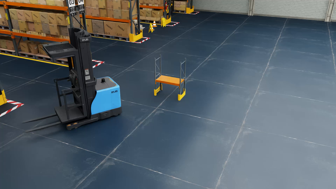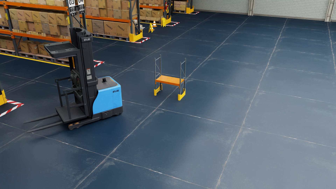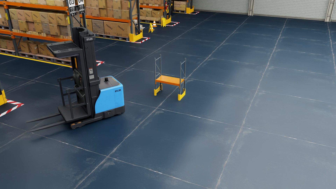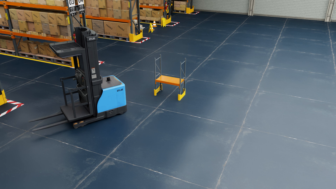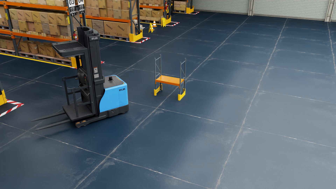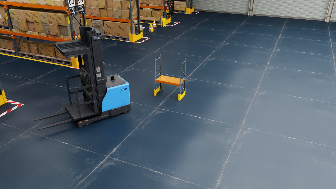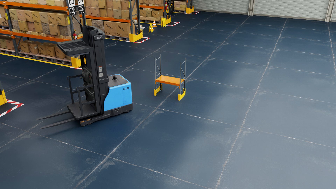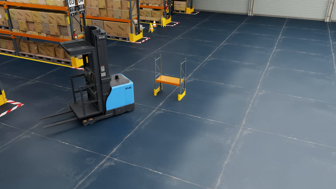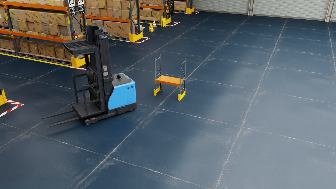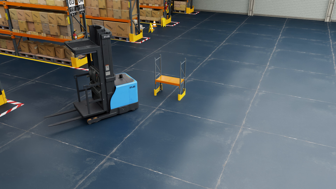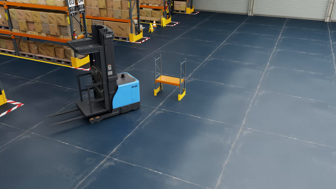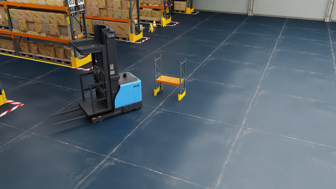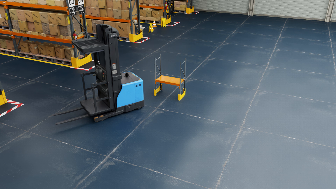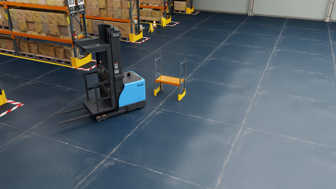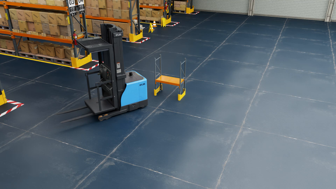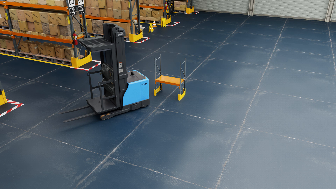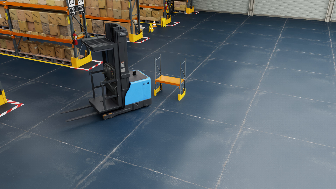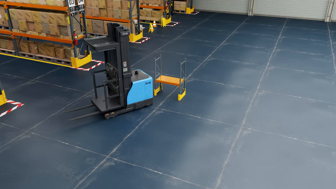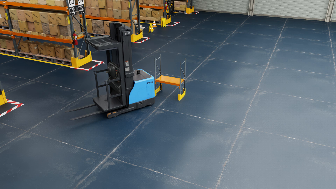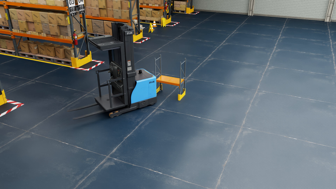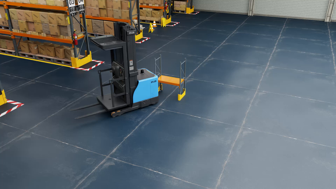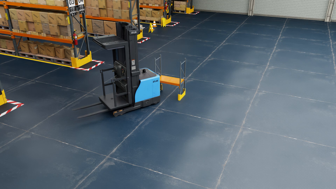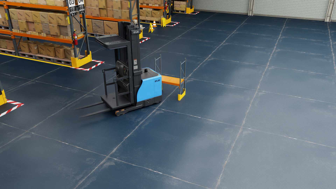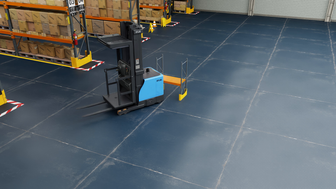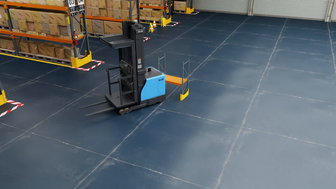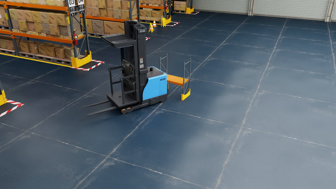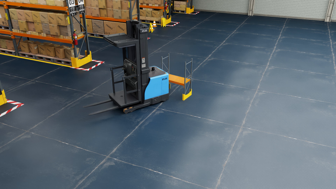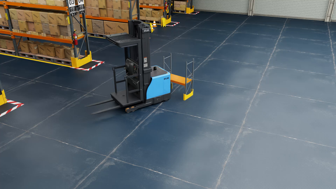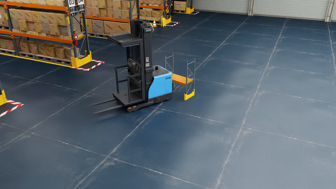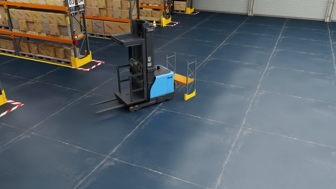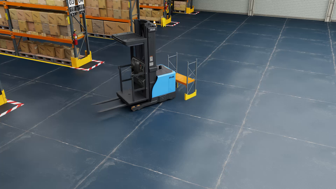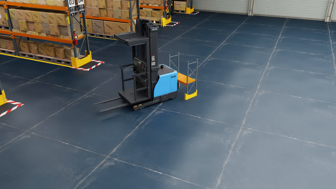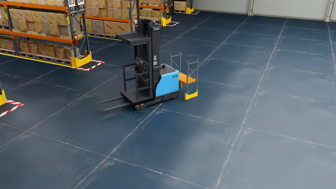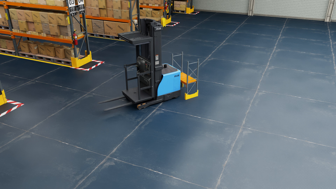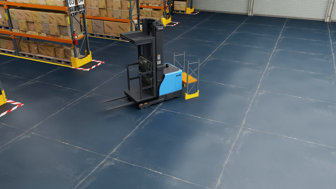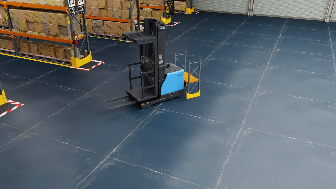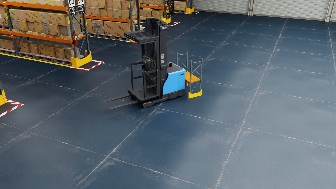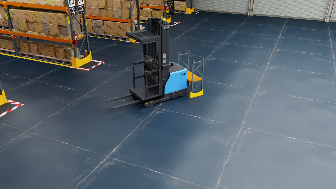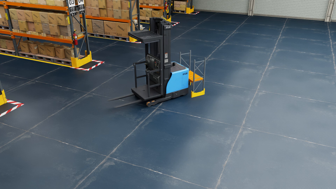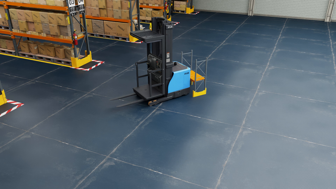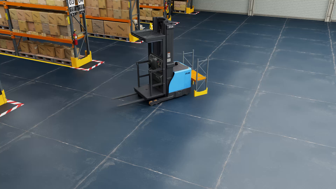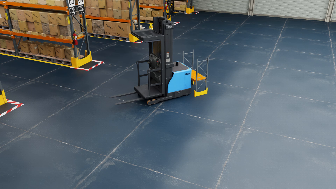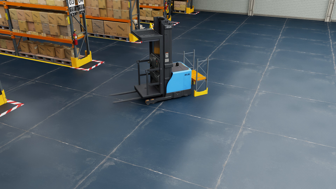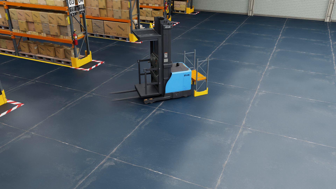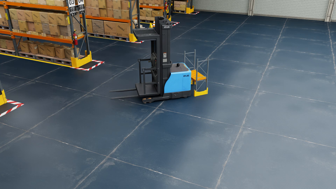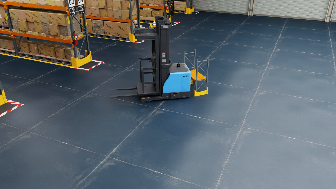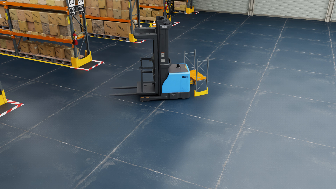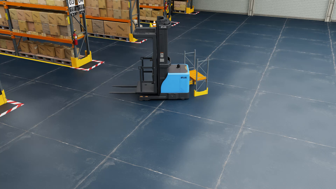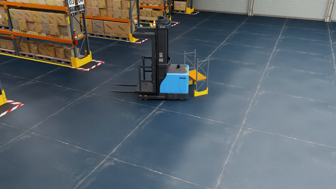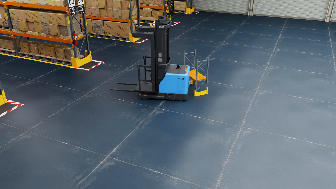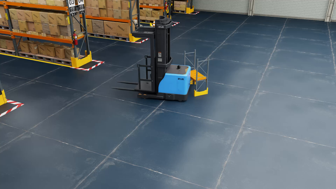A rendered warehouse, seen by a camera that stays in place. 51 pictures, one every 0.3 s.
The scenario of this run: A forklift runs into an object in its way.
